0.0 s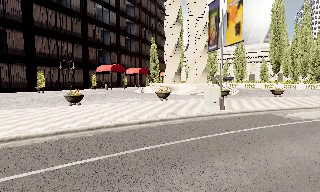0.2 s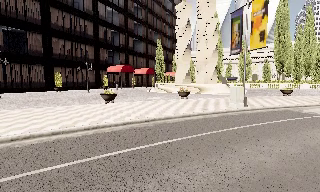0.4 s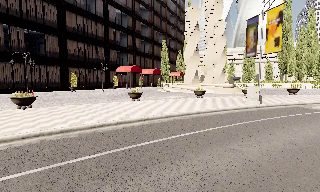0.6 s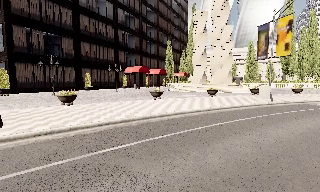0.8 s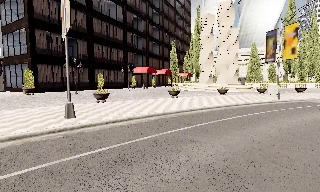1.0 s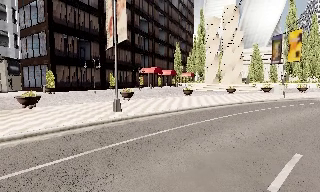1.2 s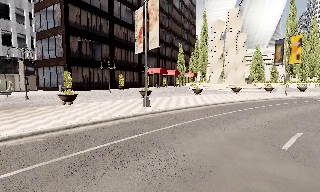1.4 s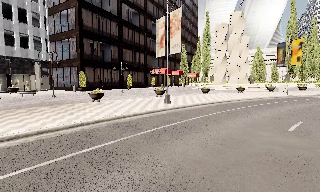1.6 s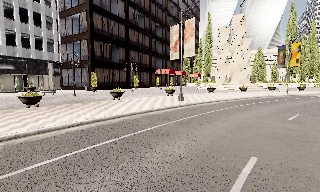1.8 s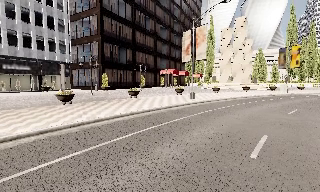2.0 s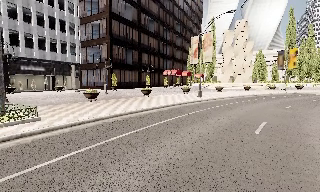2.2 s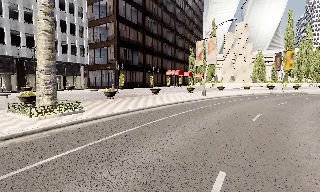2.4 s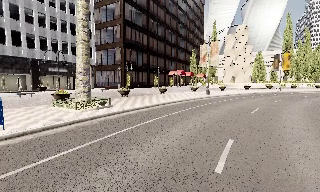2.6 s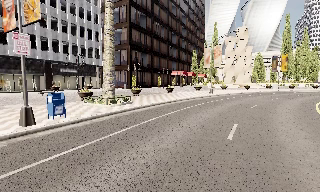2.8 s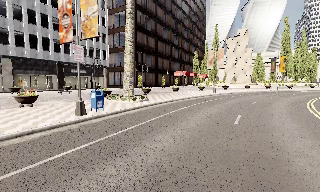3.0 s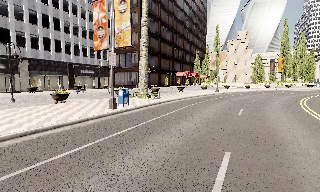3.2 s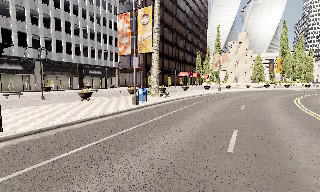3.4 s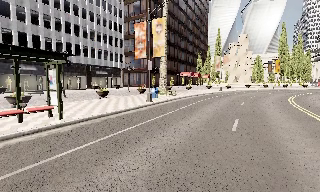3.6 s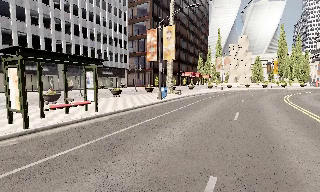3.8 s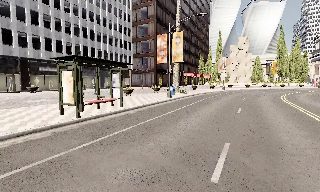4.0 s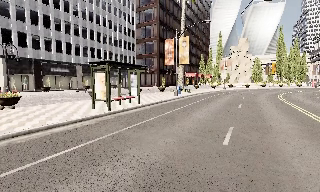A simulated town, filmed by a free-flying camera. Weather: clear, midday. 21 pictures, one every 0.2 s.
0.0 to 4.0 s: The camera travels backward and to its left, about 40 m, so what stands in front gets smaller.
The film runs forward here.
